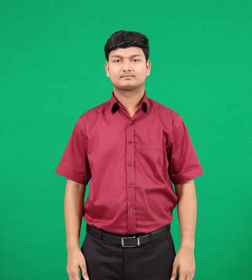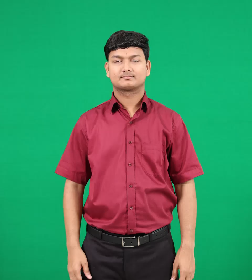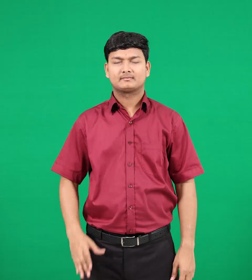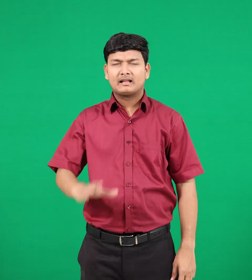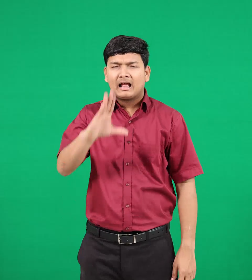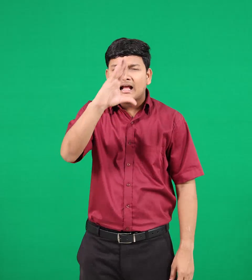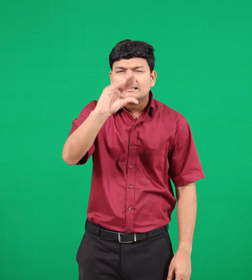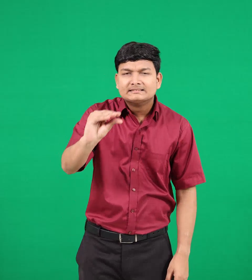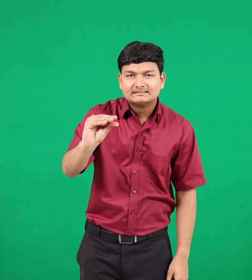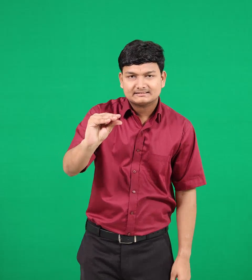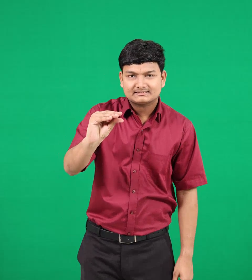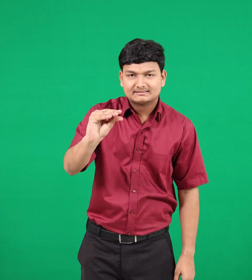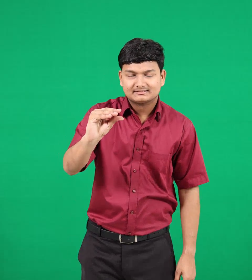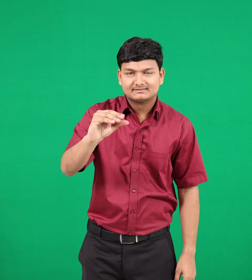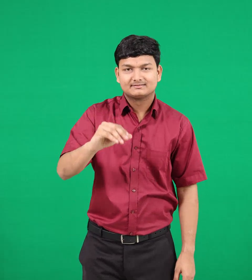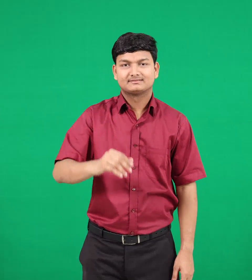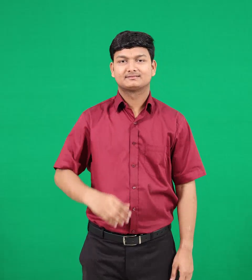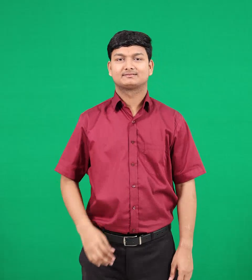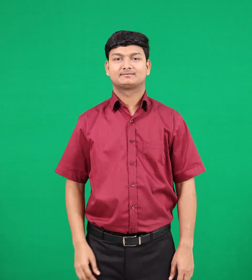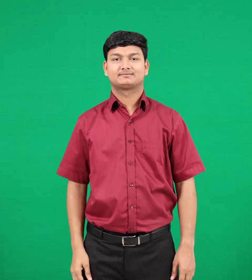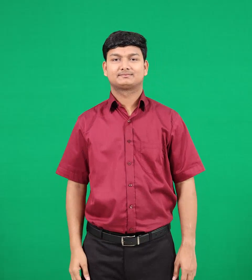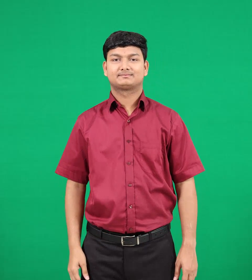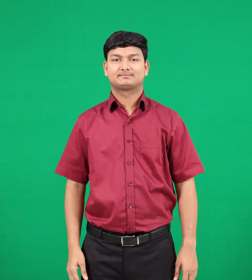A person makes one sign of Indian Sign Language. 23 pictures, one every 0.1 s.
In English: less
